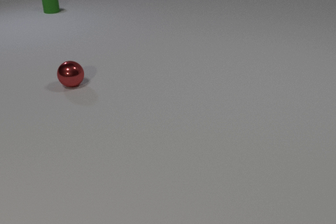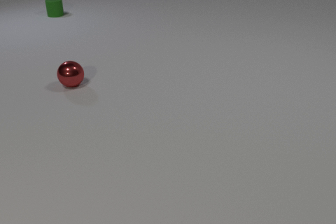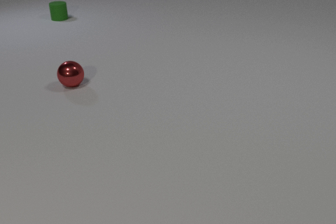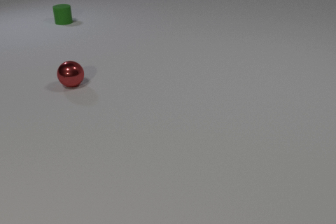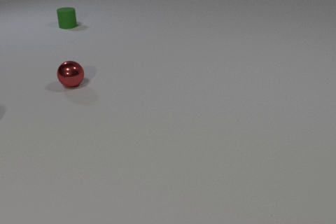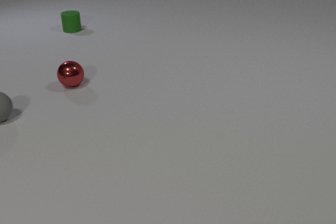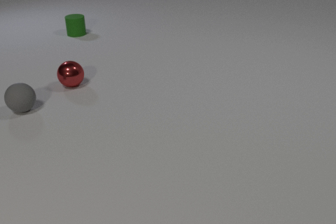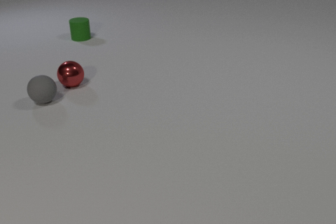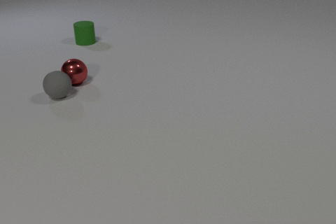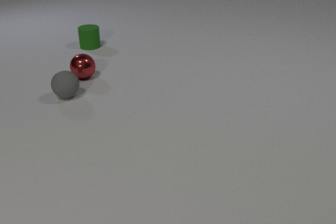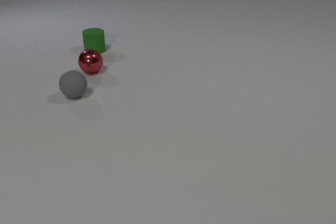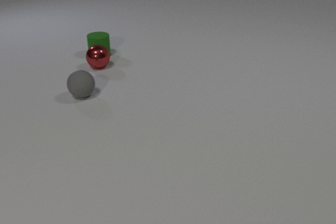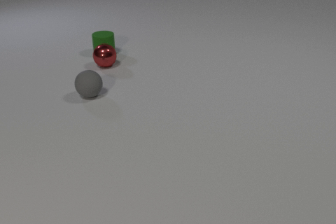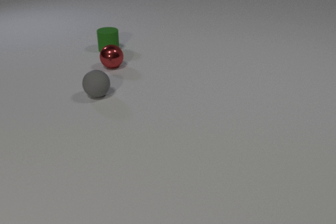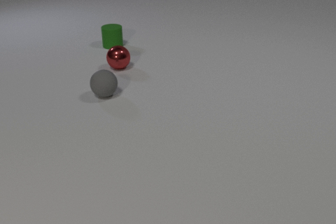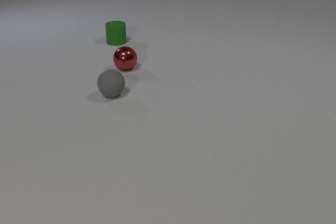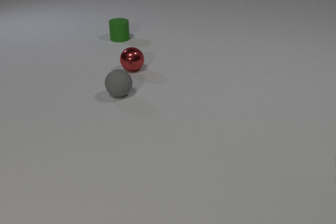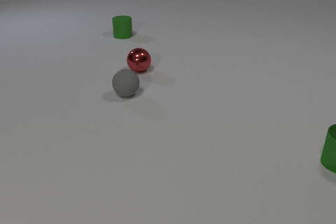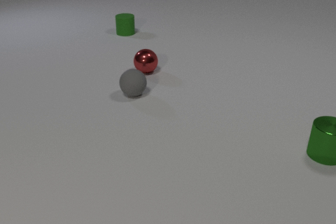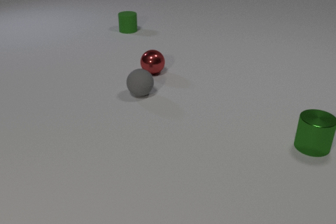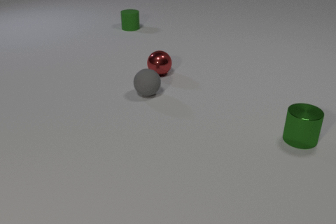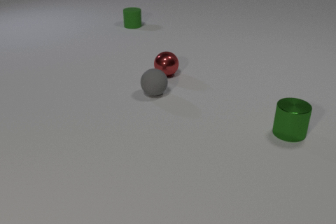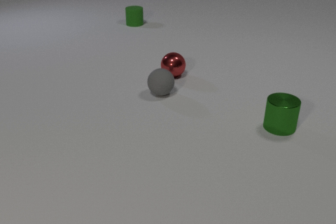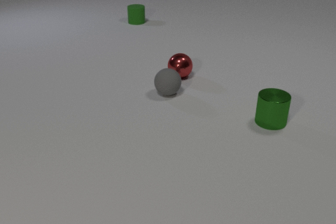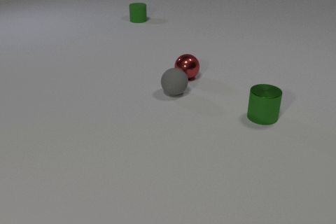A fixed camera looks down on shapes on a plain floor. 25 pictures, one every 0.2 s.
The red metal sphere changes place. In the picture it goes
to the right.
The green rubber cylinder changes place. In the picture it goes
to the right.
0.0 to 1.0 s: The gray rubber sphere comes in at the left edge, rolls to the right. The green rubber cylinder slides toward the camera.
1.0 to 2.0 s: The gray rubber sphere rolls to the right. The red metal sphere rolls away from the camera and to the right. The green rubber cylinder slides toward the camera. The gray rubber sphere and the red metal sphere collide.
2.0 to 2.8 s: The gray rubber sphere rolls to the right. The red metal sphere rolls to the right. The green rubber cylinder slides to the right and away from the camera. The red metal sphere and the green rubber cylinder collide.
2.8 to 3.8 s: The gray rubber sphere rolls to the right. The red metal sphere rolls to the right and toward the camera. The green rubber cylinder slides away from the camera. The green metal cylinder comes in at the right edge, slides to the left and away from the camera.
3.8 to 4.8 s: The gray rubber sphere rolls to the right. The red metal sphere rolls to the right. The green rubber cylinder slides away from the camera. The green metal cylinder slides to the left and away from the camera.
What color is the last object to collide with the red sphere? green.
Are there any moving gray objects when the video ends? yes.
Are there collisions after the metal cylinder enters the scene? no.
